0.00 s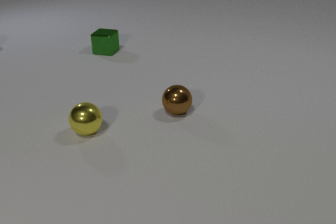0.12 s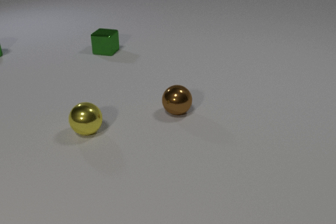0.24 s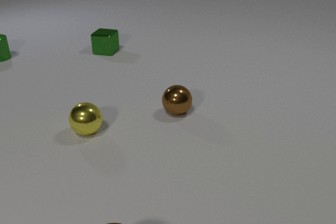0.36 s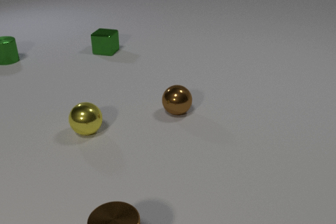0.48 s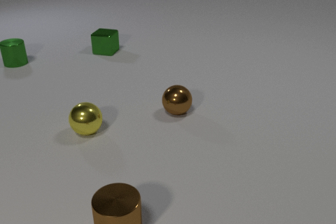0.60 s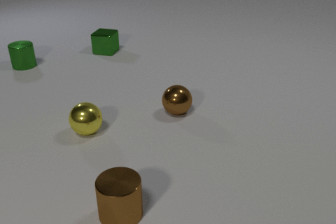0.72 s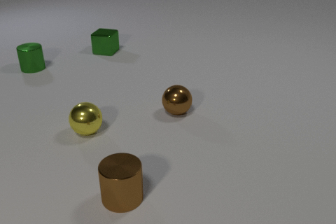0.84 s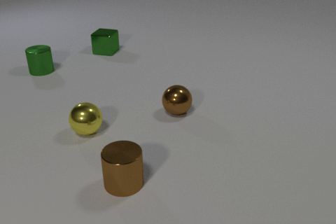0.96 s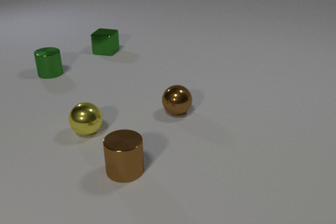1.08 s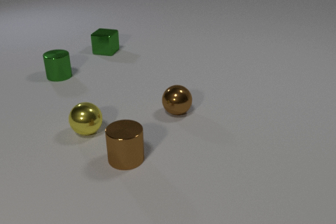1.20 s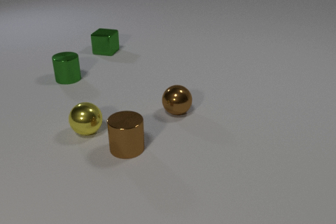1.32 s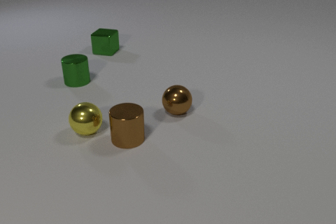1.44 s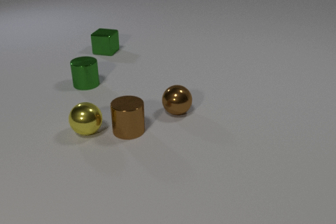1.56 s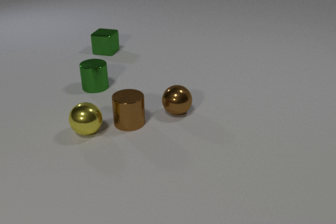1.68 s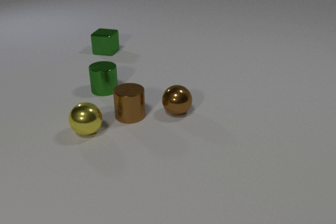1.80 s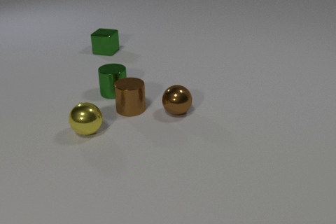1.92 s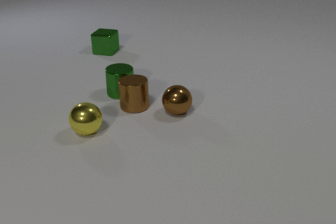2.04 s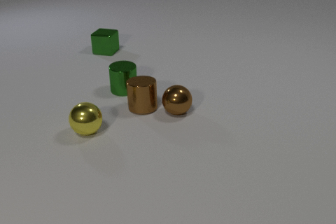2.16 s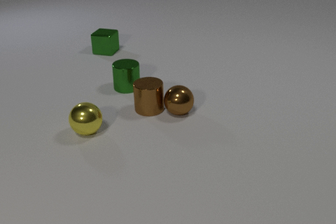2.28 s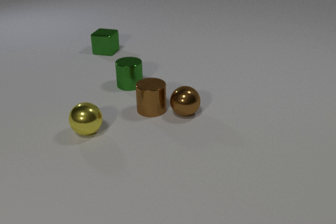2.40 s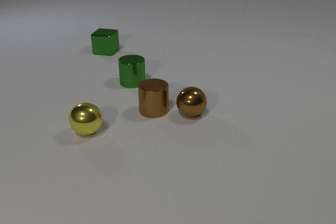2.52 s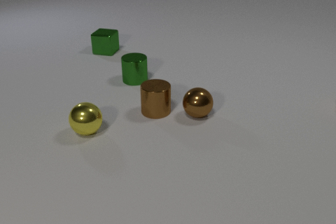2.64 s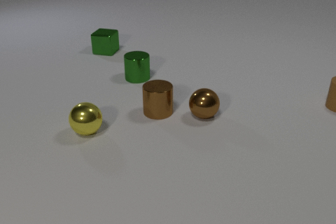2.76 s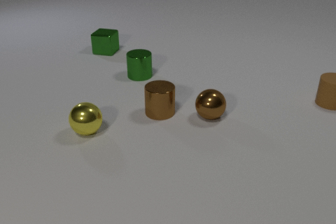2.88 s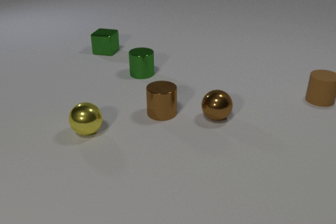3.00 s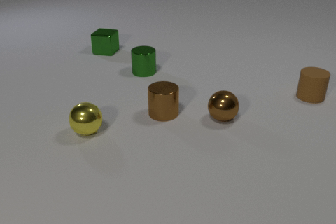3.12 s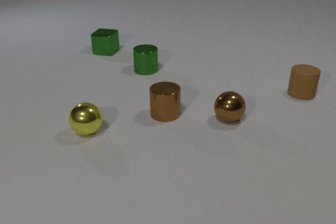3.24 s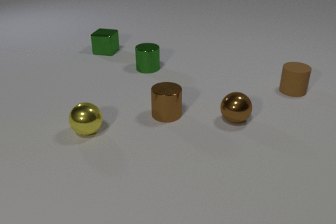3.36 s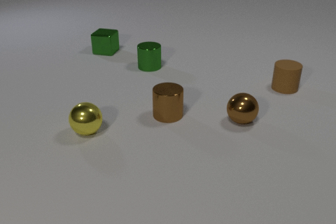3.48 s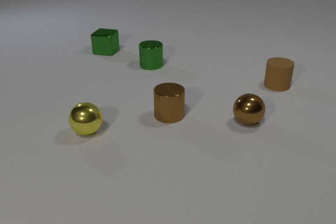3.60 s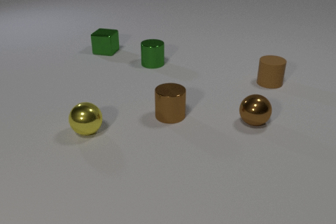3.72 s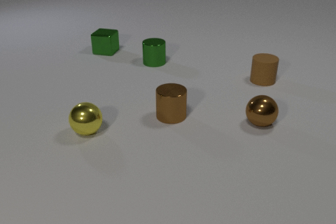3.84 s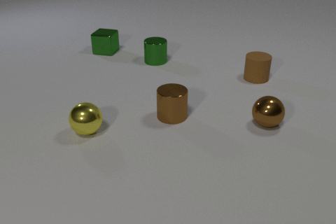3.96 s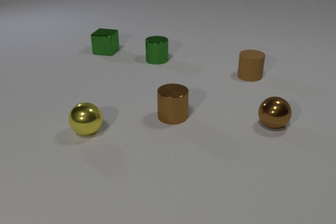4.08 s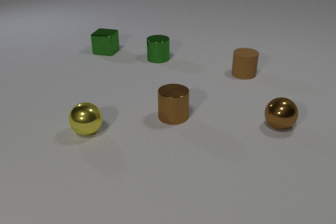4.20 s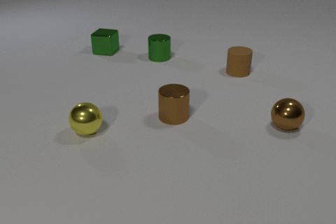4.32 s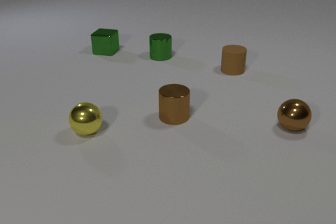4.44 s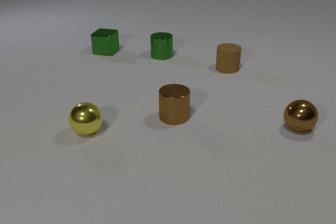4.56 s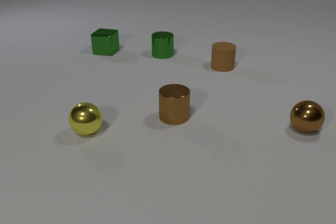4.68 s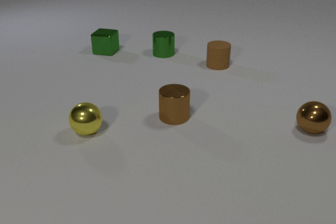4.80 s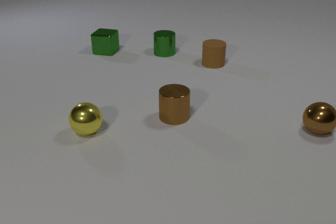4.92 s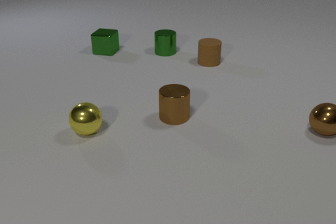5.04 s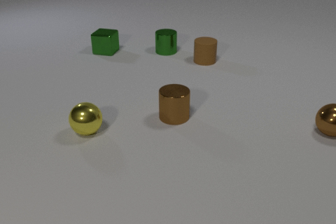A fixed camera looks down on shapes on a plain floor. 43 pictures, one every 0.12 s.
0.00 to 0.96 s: The brown metal cylinder comes in at the bottom edge, slides away from the camera. The green metal cylinder comes in at the left edge, slides toward the camera and to the right.
0.96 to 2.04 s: The brown metal cylinder slides away from the camera. The green metal cylinder slides to the right and toward the camera. The brown metal cylinder and the green metal cylinder collide.
2.04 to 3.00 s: The brown metal cylinder slides to the right and toward the camera. The green metal cylinder slides away from the camera and to the right. The brown metal sphere rolls to the right. The brown rubber cylinder comes in at the right edge, slides to the left. The brown metal cylinder and the brown metal sphere collide.
3.00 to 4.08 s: The brown metal cylinder slides to the right. The green metal cylinder slides away from the camera and to the right. The brown metal sphere rolls to the right. The brown rubber cylinder slides to the left and away from the camera.
4.08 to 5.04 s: The green metal cylinder slides away from the camera. The brown metal sphere rolls to the right. The brown rubber cylinder slides to the left and away from the camera.
How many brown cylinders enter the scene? 2.
Are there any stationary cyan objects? no.
What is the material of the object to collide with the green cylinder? metal.
